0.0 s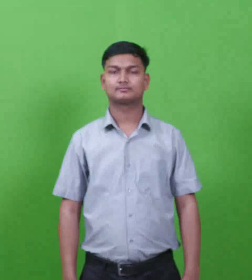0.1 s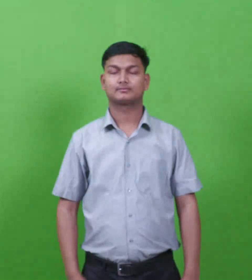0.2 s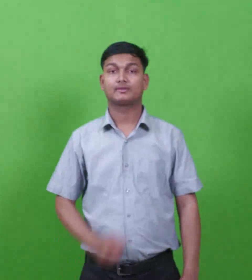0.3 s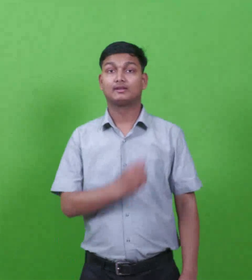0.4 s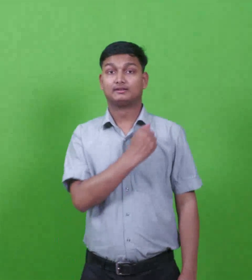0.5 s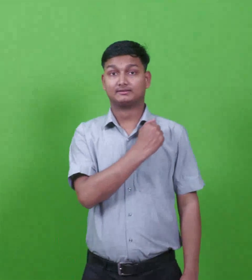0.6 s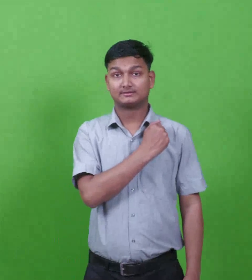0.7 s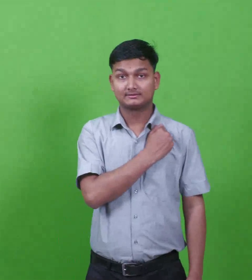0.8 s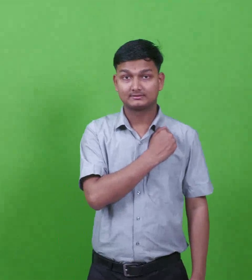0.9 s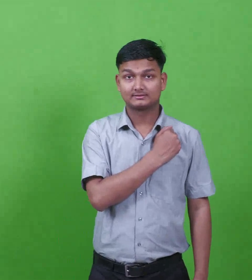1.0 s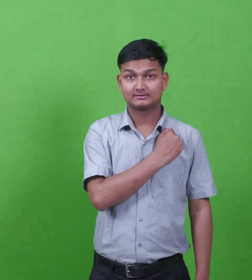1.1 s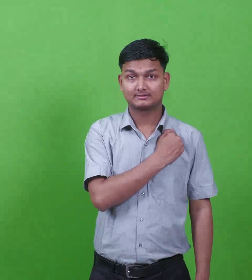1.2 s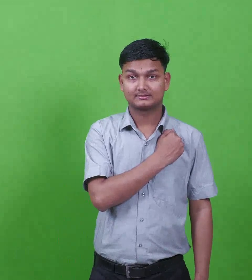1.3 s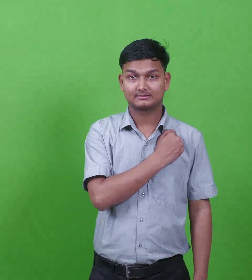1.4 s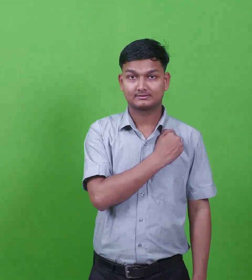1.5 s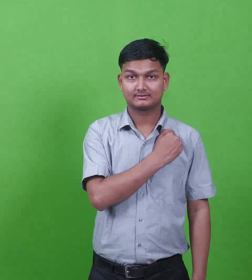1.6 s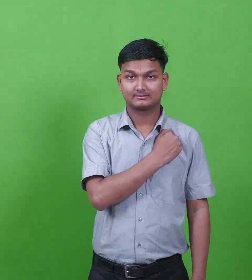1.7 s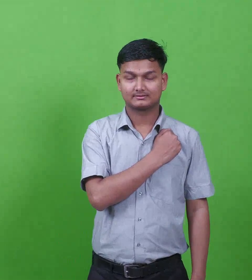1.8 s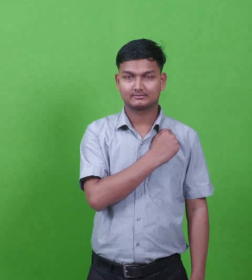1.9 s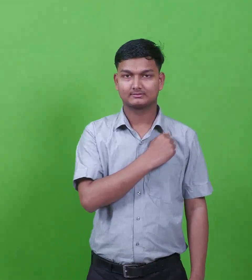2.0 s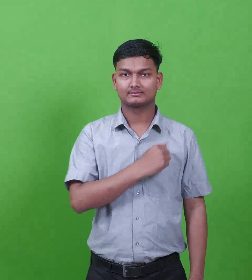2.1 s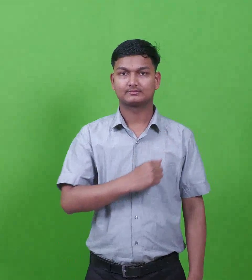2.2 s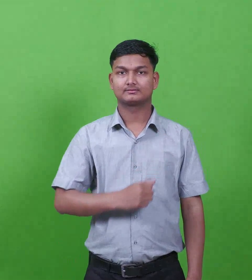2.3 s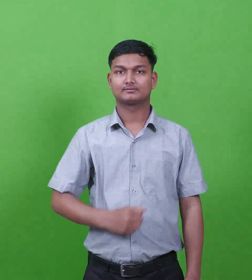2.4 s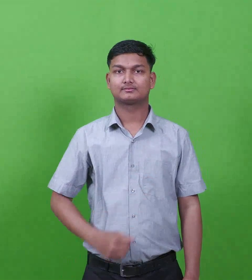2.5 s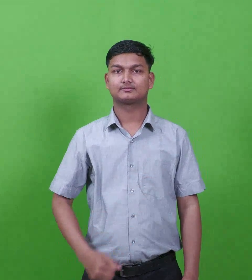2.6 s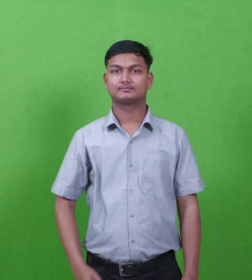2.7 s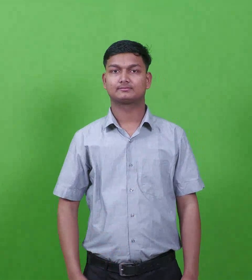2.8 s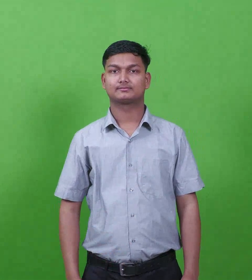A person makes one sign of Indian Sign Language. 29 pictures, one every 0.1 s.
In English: dan
